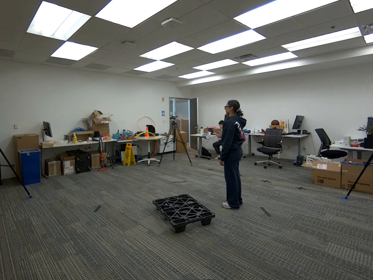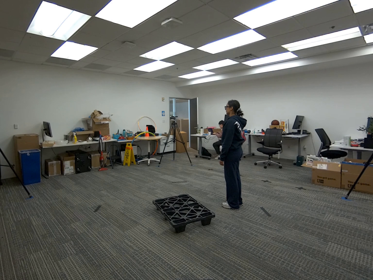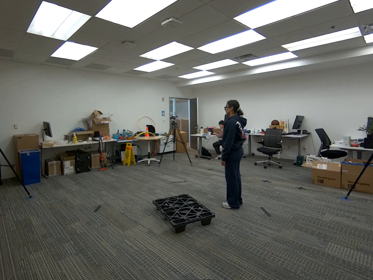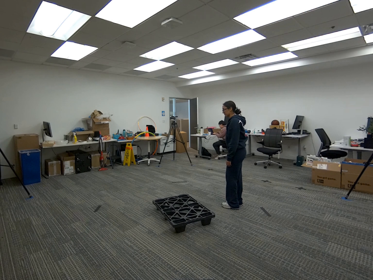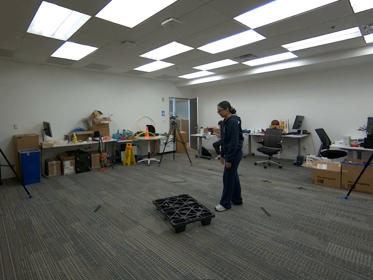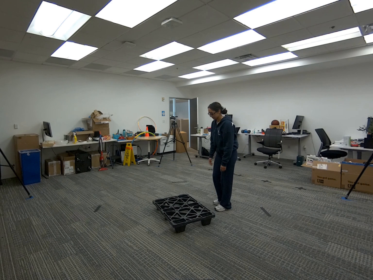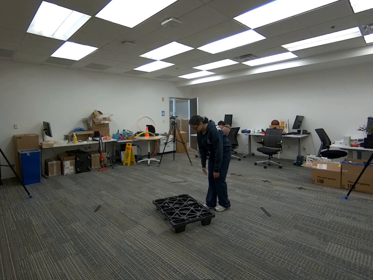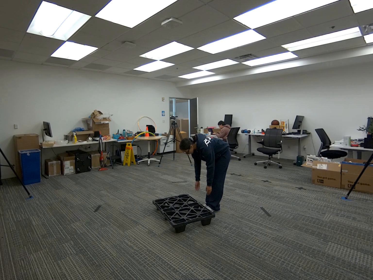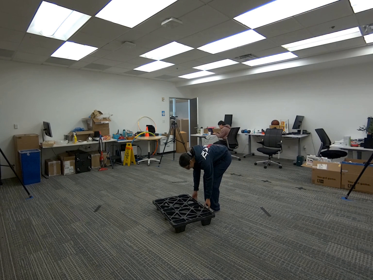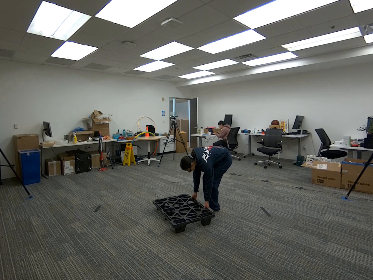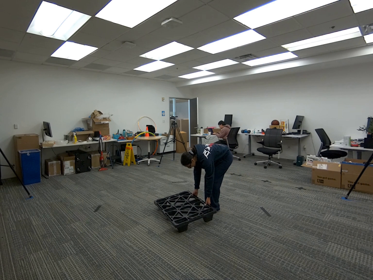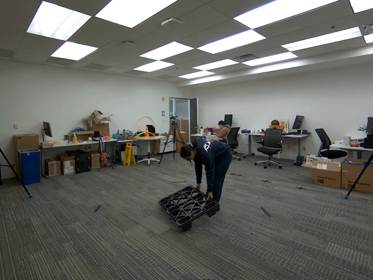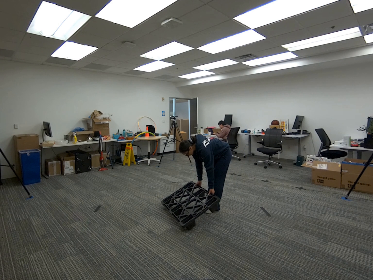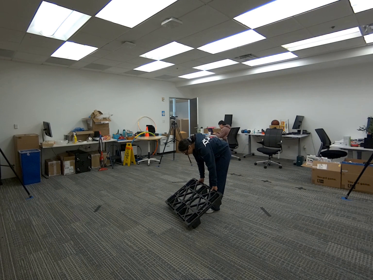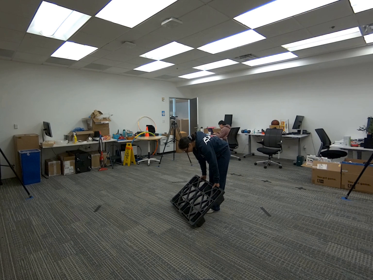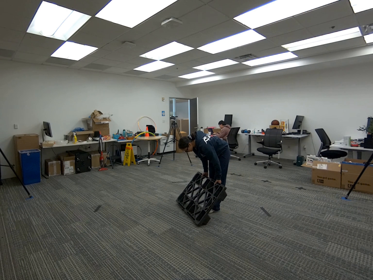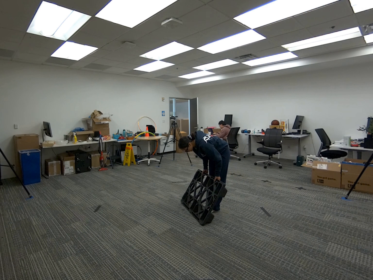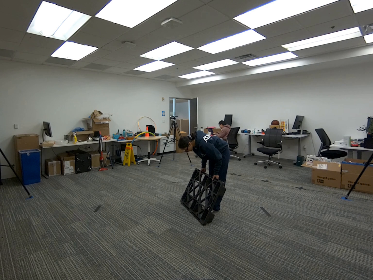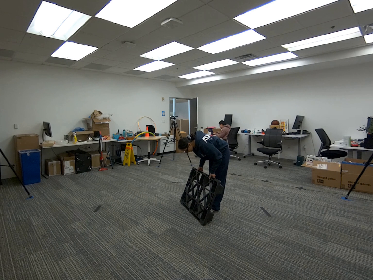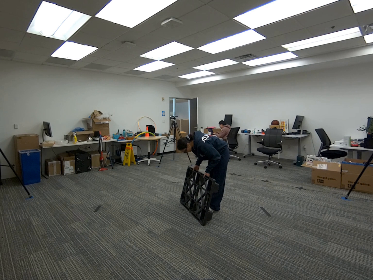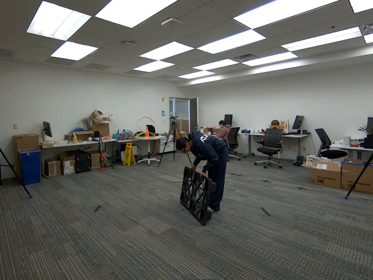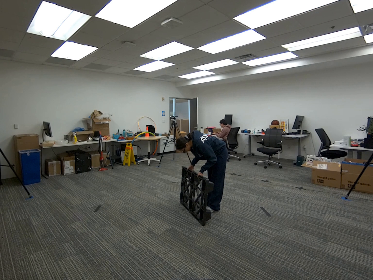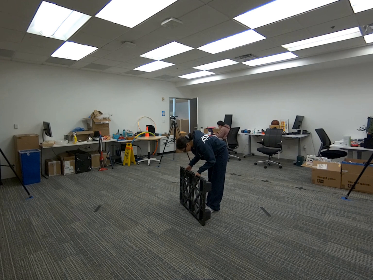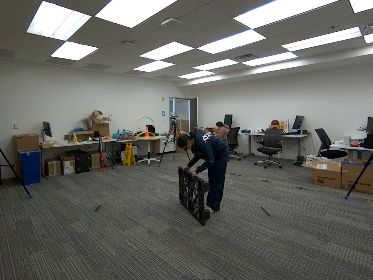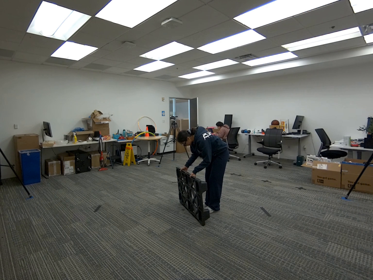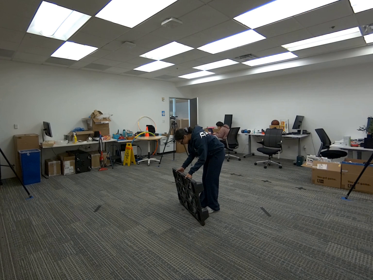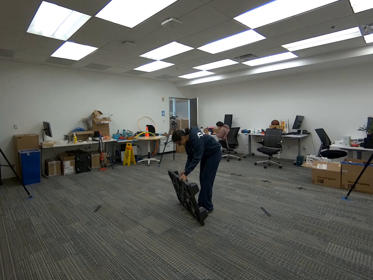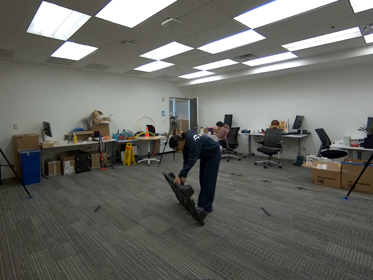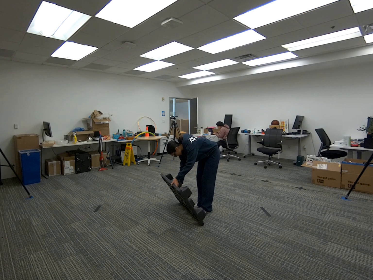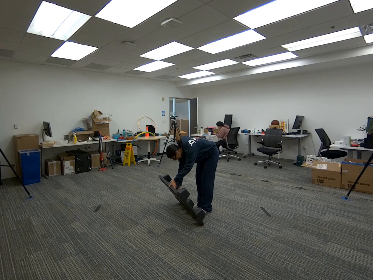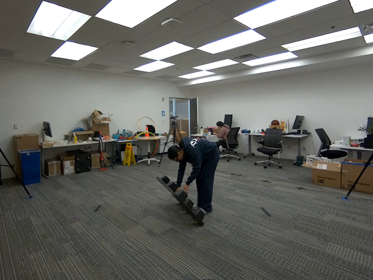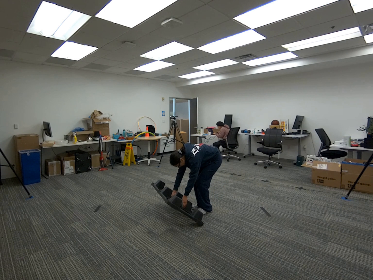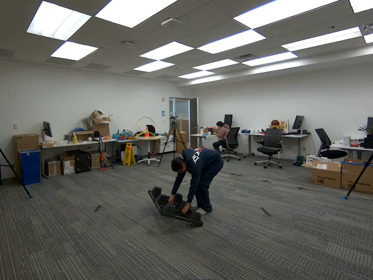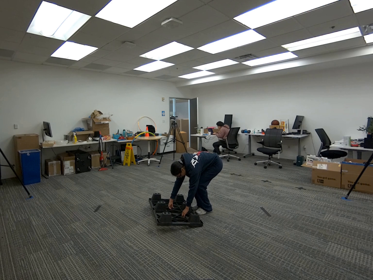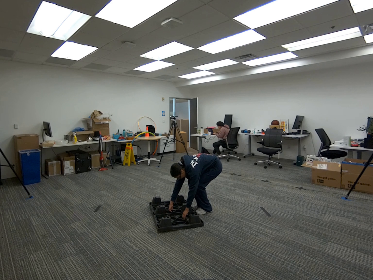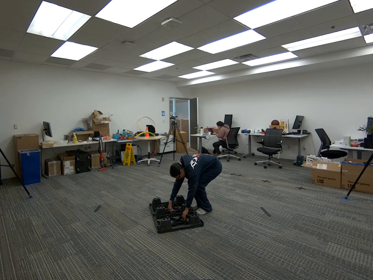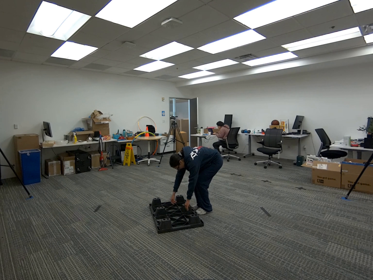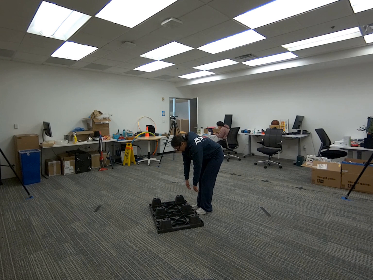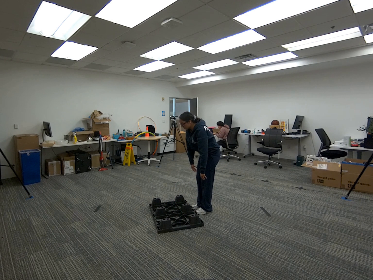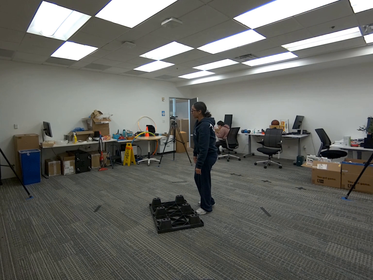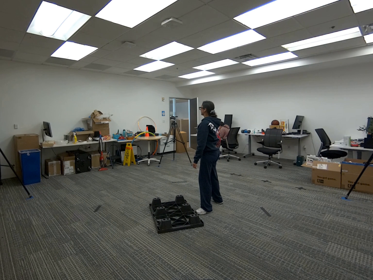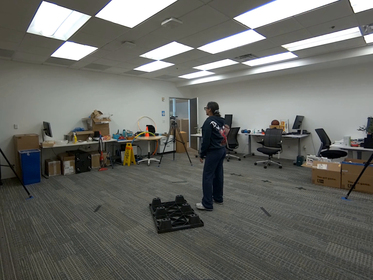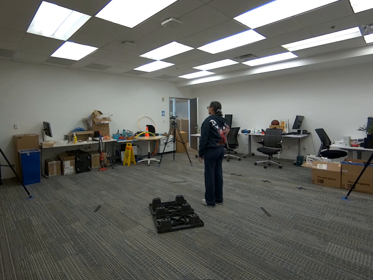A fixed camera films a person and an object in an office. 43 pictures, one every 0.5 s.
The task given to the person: Walk over to the platform on the ground and turn the platform over. Place on the ground when done.
